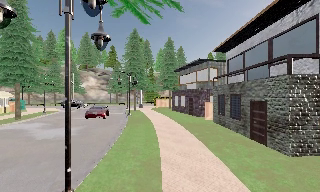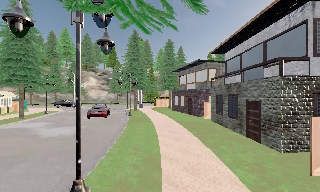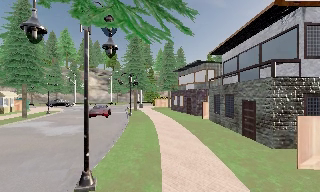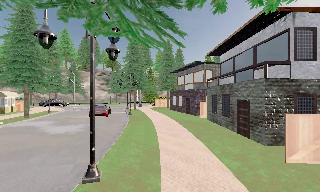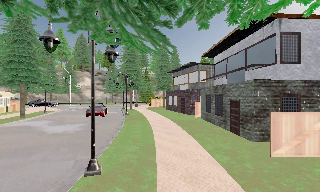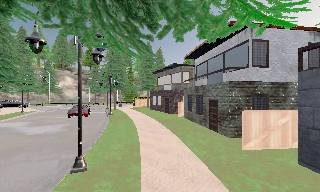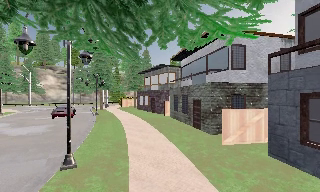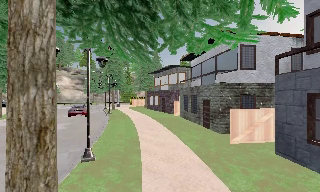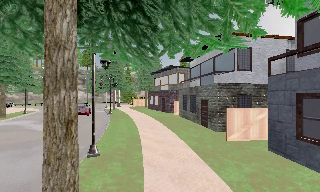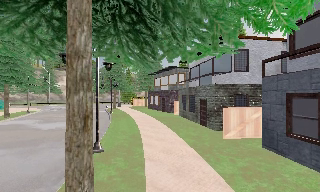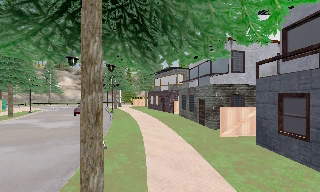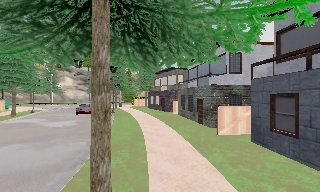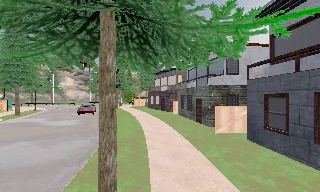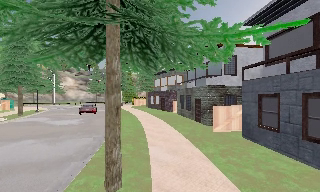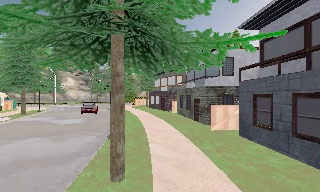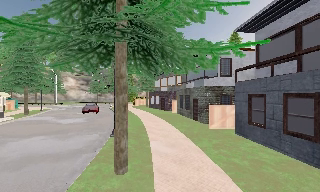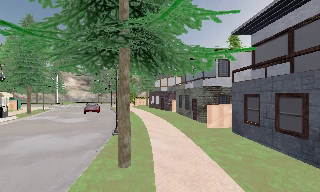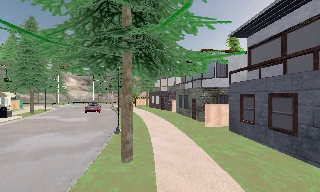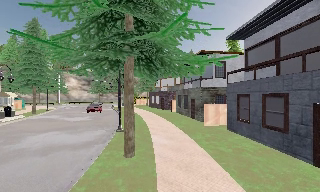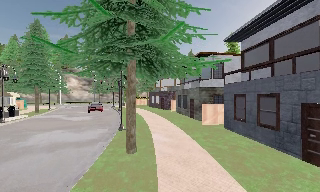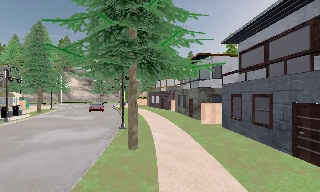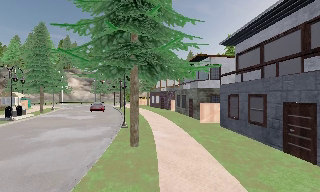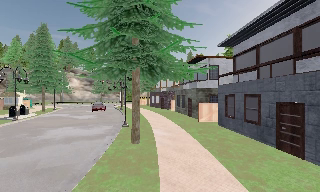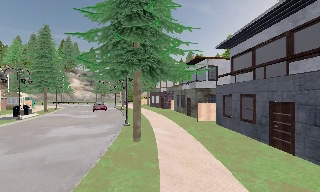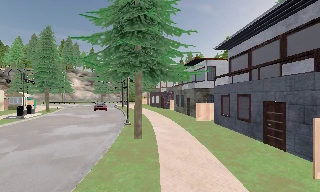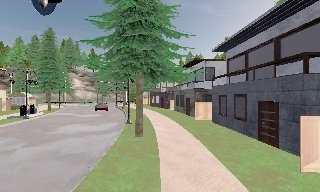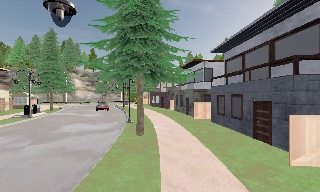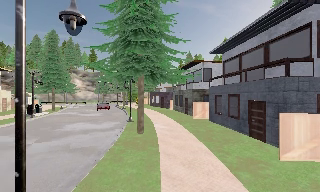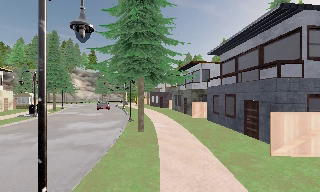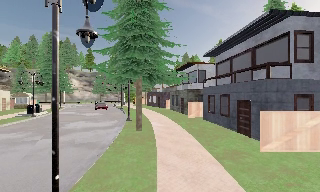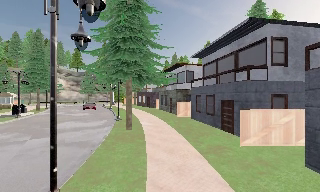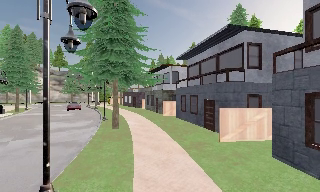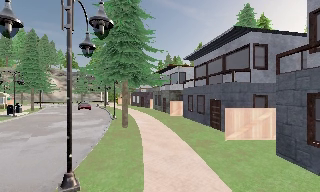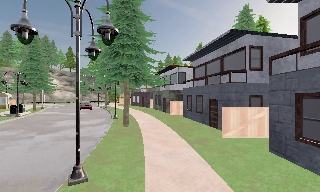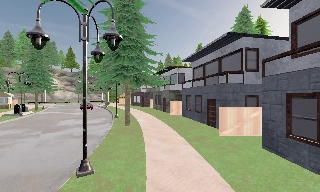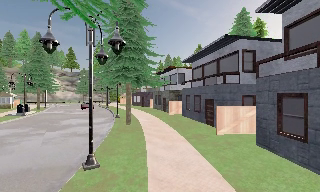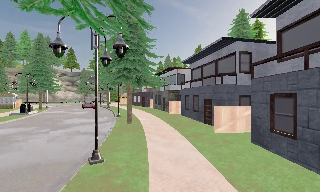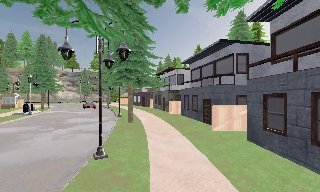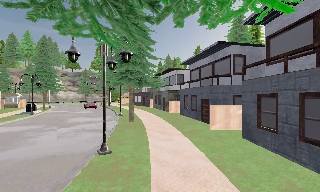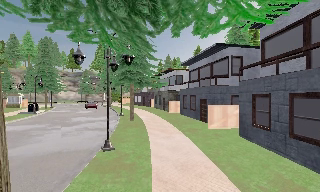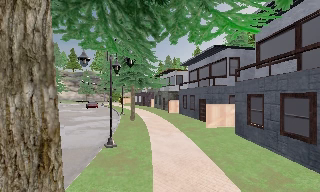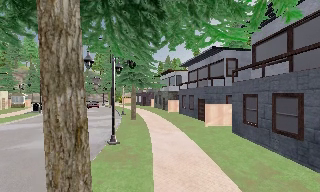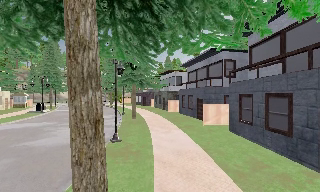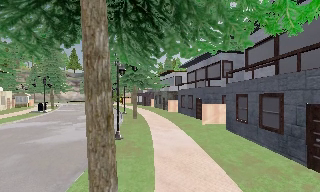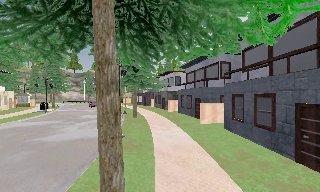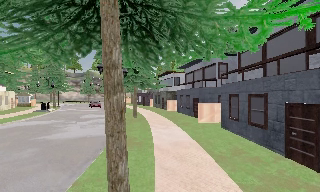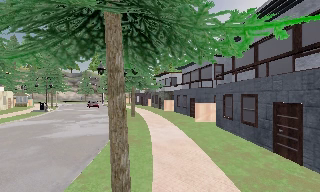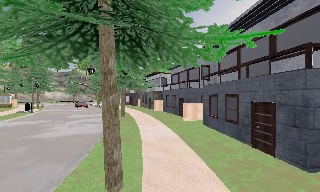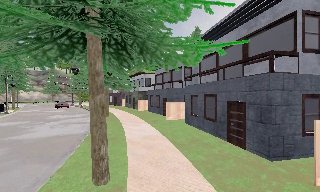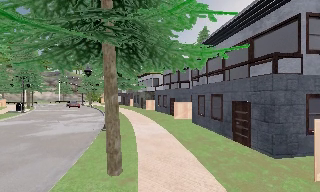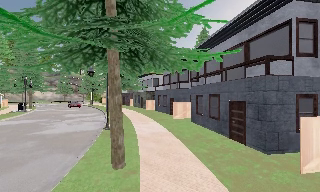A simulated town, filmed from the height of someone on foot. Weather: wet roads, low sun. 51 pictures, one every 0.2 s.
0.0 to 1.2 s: The scene slides to the left, as the camera pans about 10 degrees to its right. It travels backward, about 2.5 m, so what stands in front gets smaller.
1.2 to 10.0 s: The camera swings to its right by about 10 degrees, and the scene slides to the left. It travels backward, about 17 m, so what stands in front gets smaller.
The film runs backward here.
